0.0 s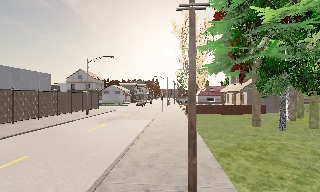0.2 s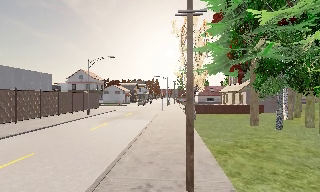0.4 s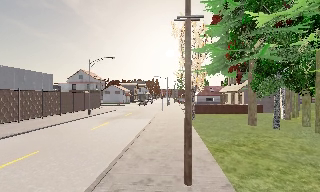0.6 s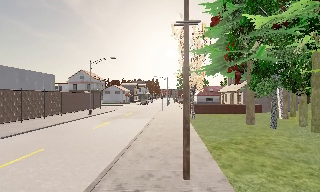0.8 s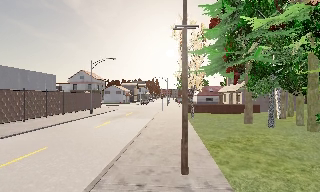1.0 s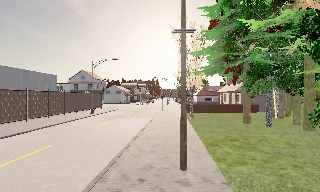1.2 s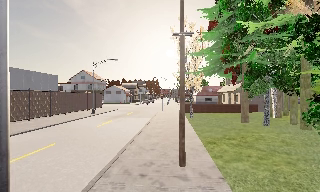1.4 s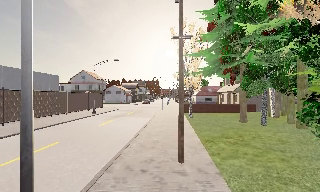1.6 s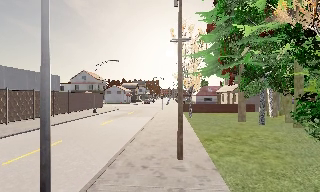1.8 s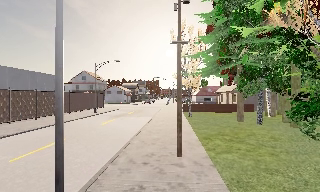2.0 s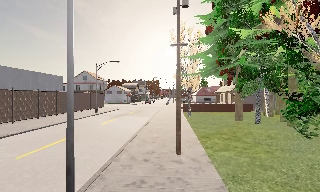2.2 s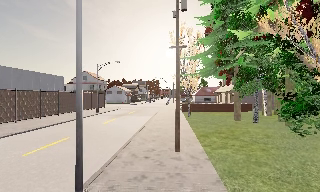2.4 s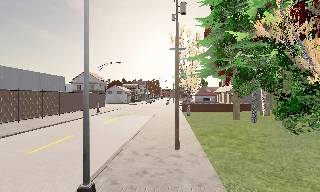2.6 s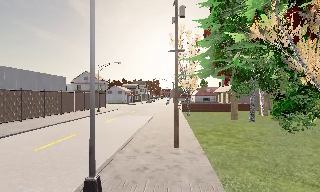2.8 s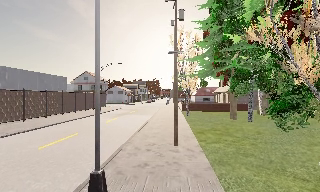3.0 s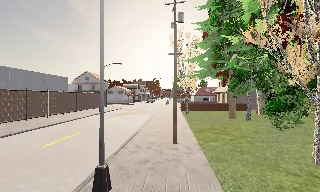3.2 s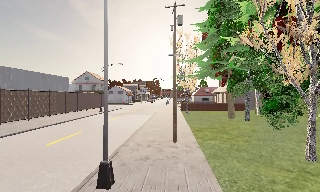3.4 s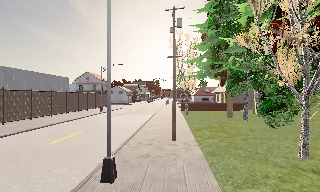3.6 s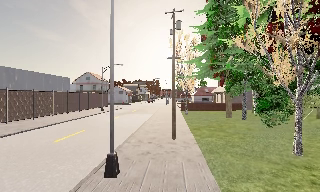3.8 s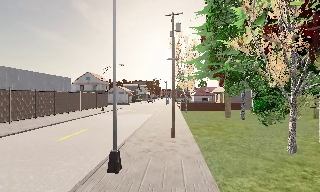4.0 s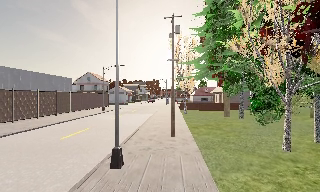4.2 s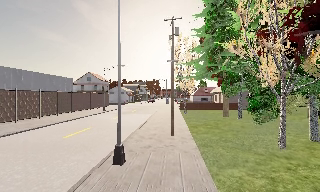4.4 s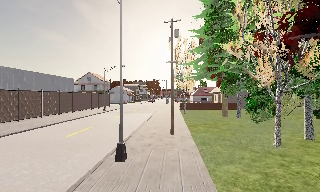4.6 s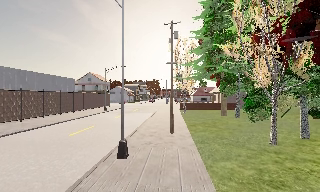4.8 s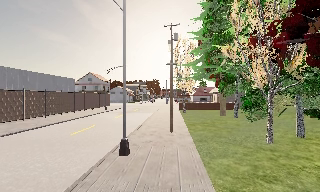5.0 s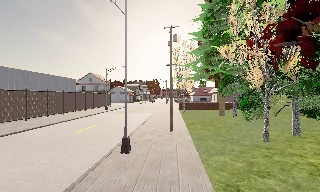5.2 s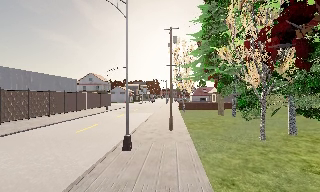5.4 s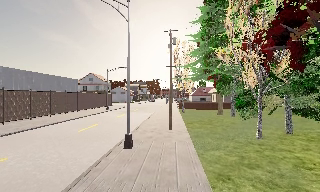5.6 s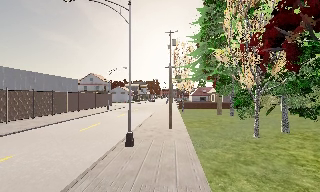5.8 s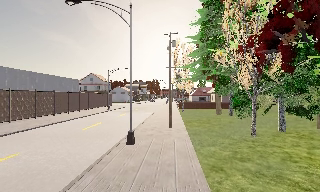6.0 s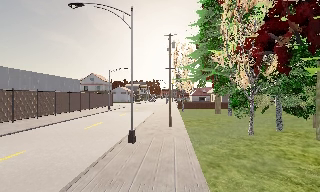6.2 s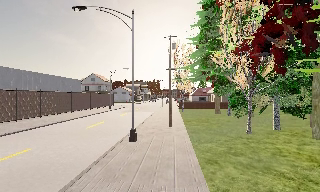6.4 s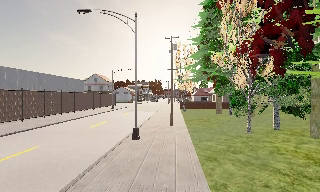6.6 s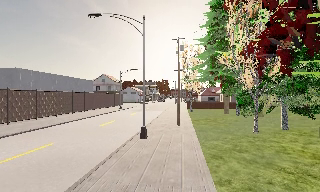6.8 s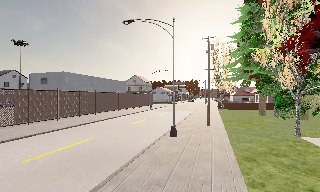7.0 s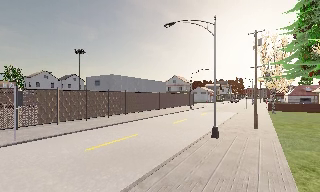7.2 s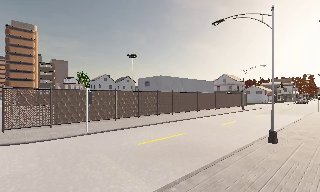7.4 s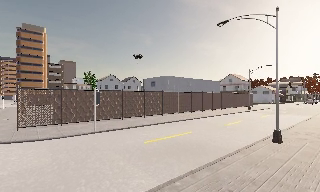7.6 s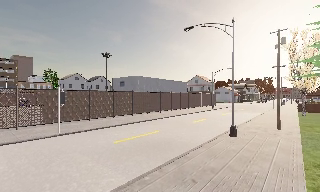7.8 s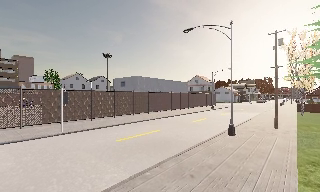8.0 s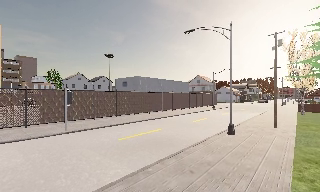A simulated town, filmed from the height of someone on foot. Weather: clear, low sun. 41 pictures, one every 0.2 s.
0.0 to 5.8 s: The camera travels backward, about 9 m, so what stands in front gets smaller.
5.8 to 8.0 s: The camera pans to its left, which is counterclockwise from overhead, by about 35 degrees. It travels backward, about 3 m.
The film runs backward here.
